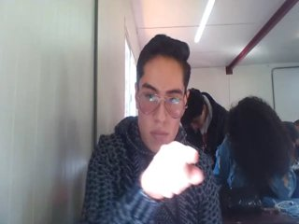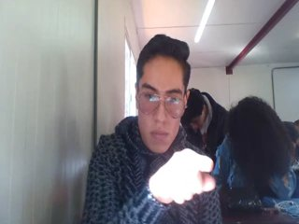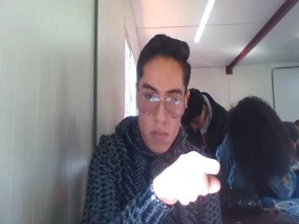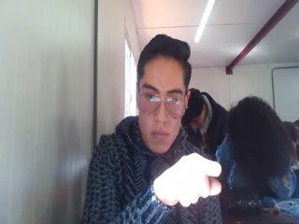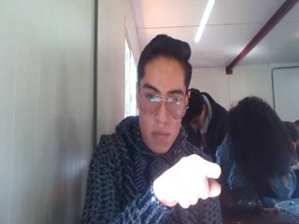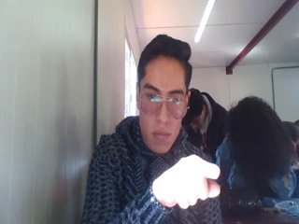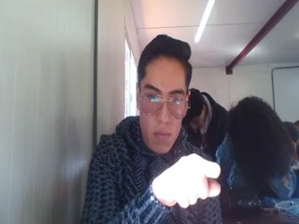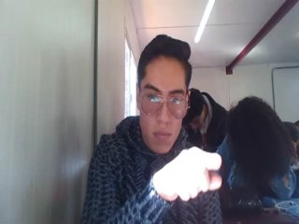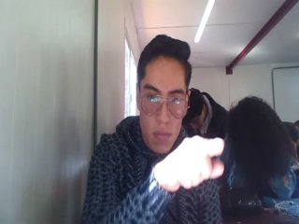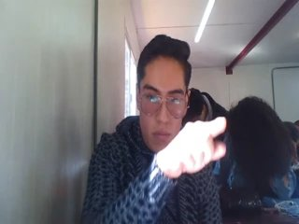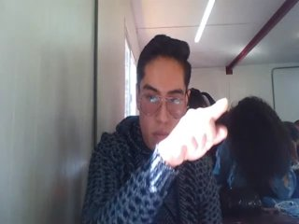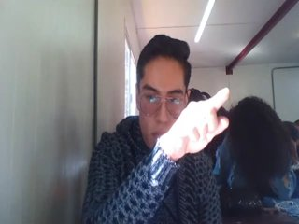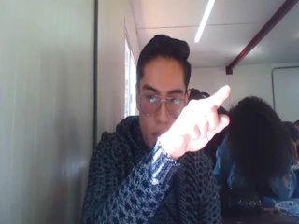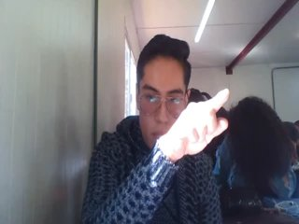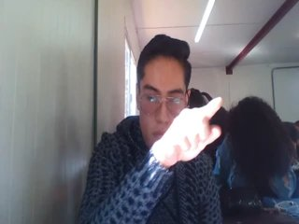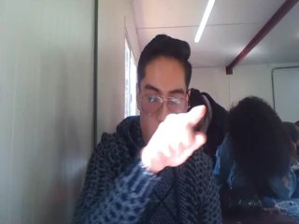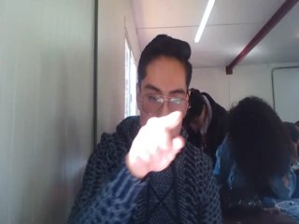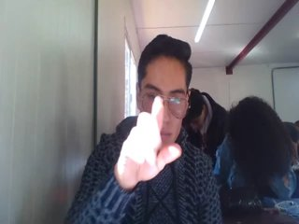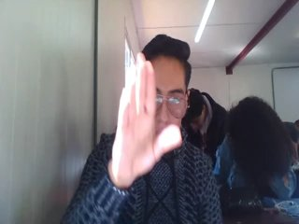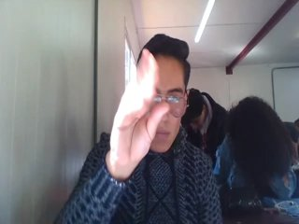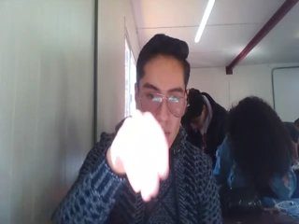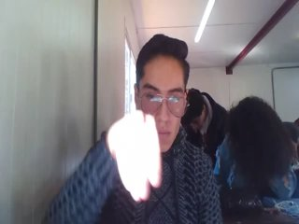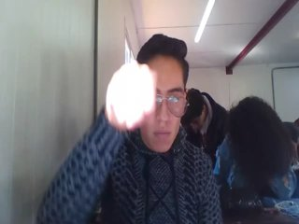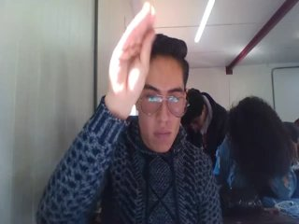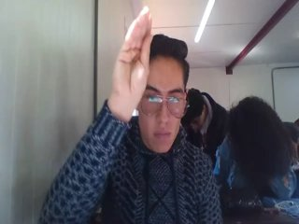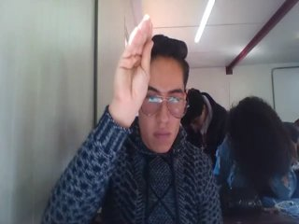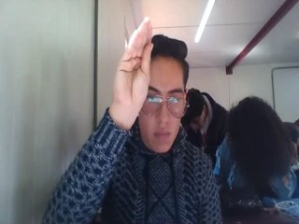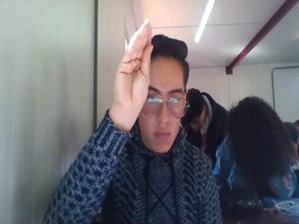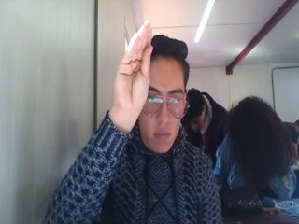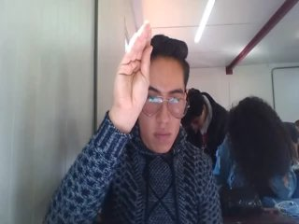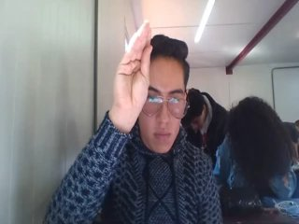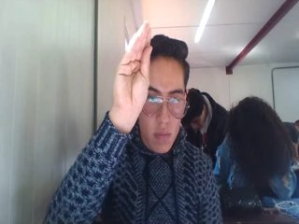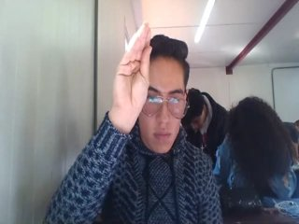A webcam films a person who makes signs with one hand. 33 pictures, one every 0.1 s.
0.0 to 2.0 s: Pointing with one finger.
2.1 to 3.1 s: On the screen the hand sweeps upward. The name of the sign: Throw up.
